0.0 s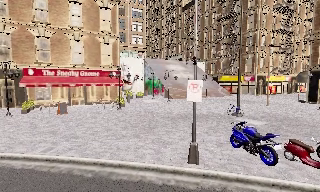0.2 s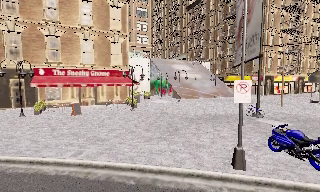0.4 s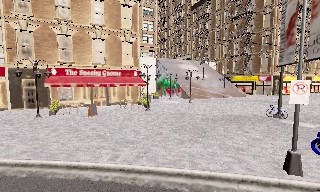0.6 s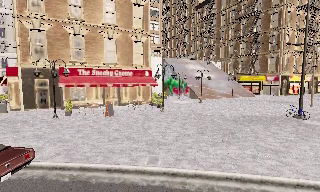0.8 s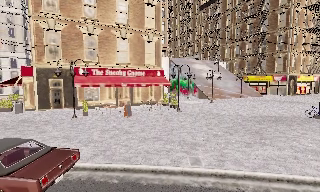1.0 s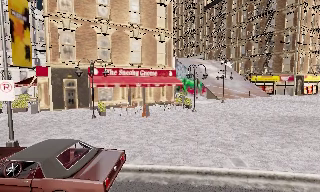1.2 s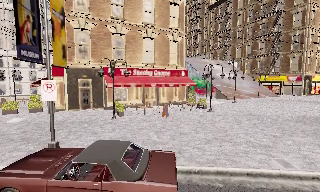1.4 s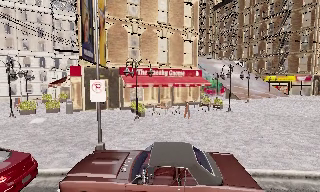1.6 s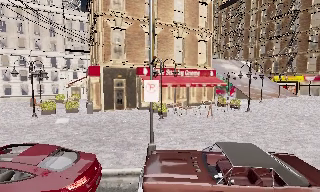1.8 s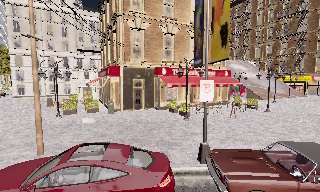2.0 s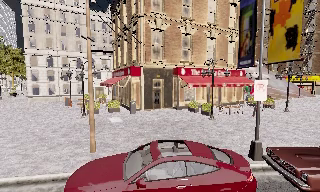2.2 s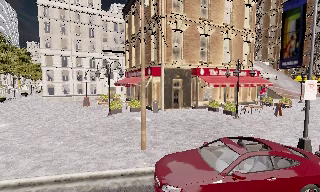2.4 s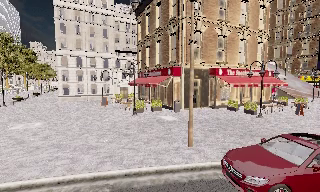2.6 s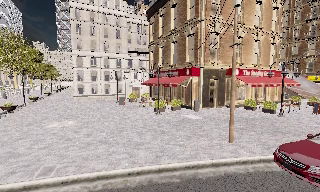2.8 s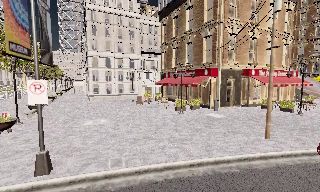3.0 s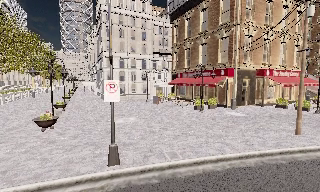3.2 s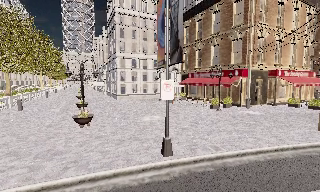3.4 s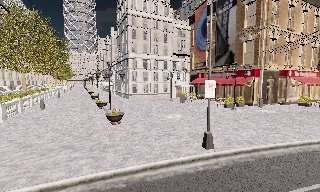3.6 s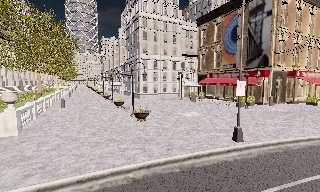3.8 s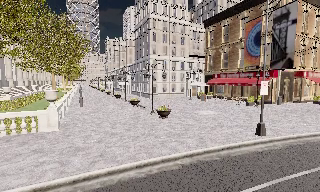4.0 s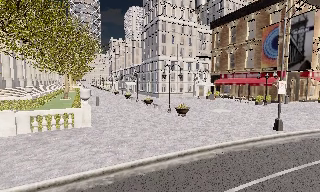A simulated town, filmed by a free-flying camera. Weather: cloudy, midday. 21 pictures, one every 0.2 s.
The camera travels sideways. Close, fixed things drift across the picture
to the right.
0.0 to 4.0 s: The camera travels to its left, about 35 m, so close, fixed things drift to the right.
The film runs forward here.
